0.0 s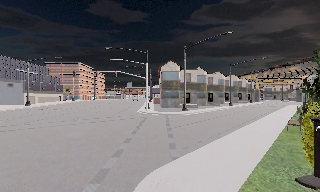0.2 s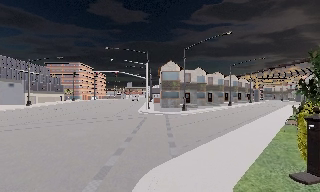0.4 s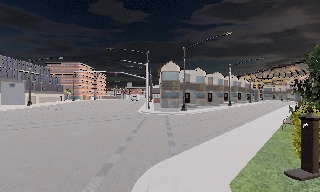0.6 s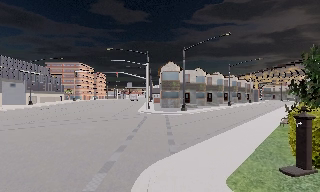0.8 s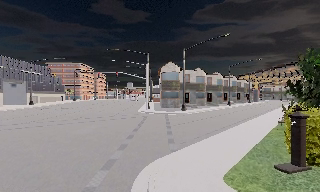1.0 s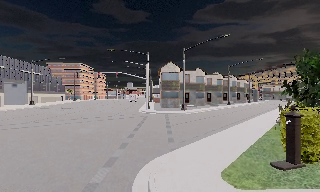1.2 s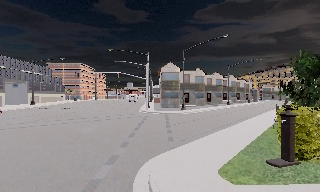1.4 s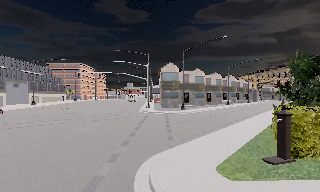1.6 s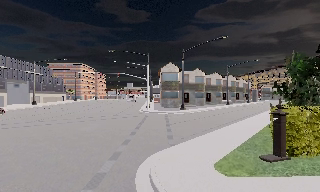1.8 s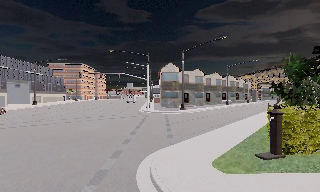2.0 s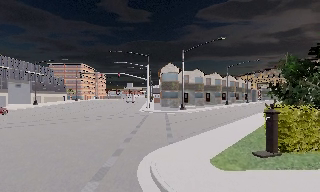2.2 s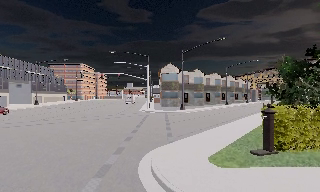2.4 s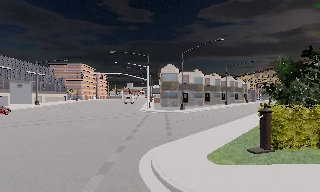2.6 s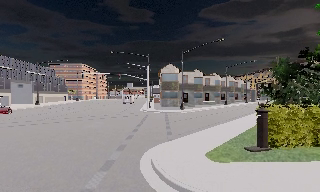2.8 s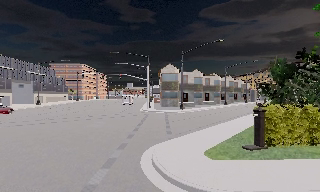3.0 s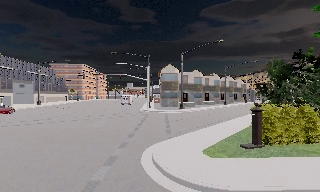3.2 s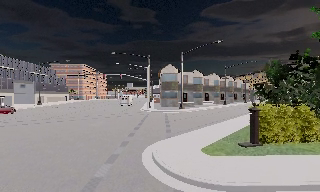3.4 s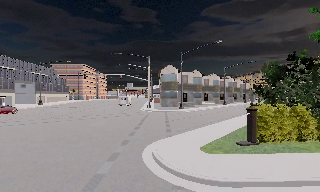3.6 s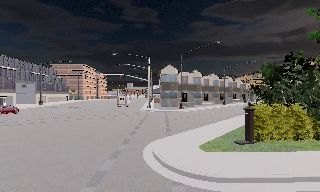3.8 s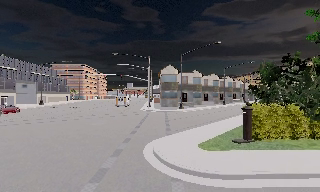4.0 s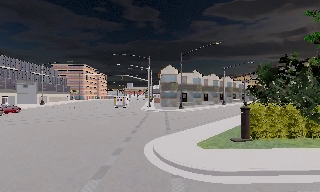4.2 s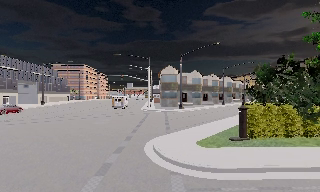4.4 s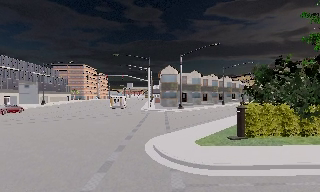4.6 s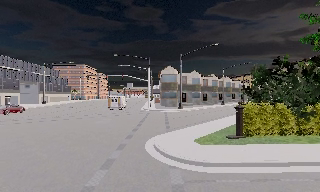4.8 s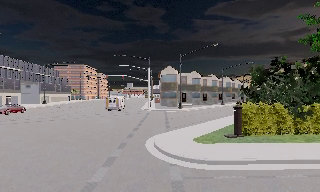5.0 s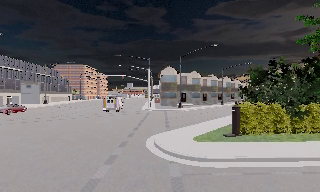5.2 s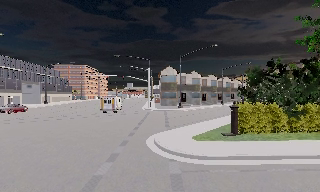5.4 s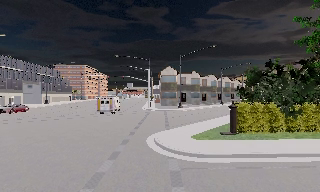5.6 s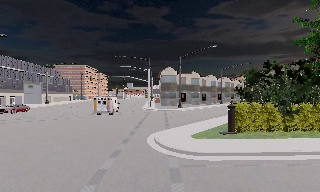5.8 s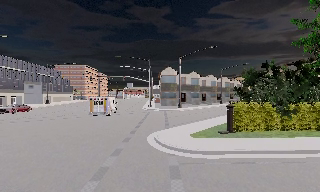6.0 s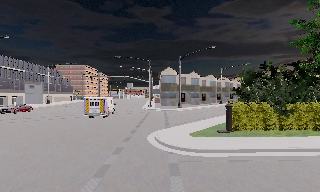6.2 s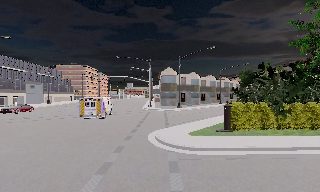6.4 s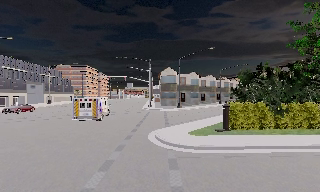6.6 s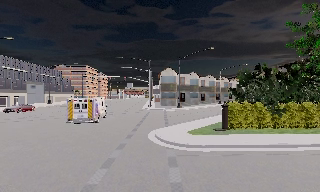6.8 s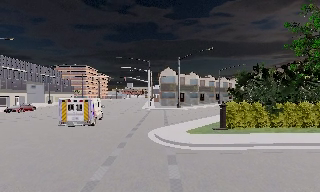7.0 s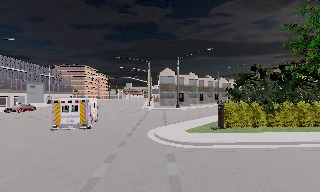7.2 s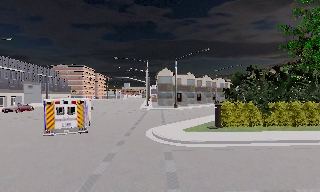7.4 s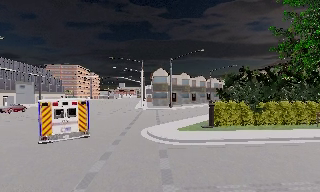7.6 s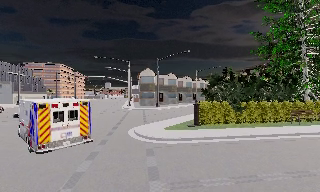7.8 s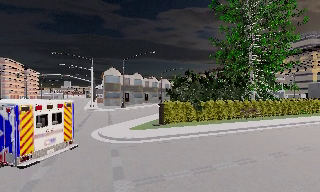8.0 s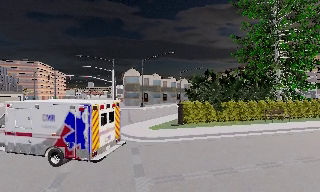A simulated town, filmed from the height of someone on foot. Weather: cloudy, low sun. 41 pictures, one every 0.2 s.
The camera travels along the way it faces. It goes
backward.
0.0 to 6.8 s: The camera travels backward, about 7 m, so what stands in front gets smaller.
6.8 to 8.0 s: The scene slides to the left, as the camera pans about 15 degrees to its right. It travels backward, about 1 m, so what stands in front gets smaller.
The film runs backward here.
